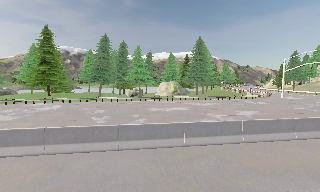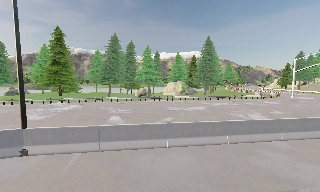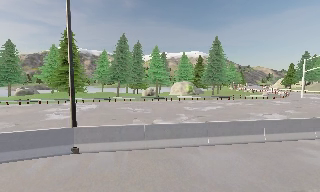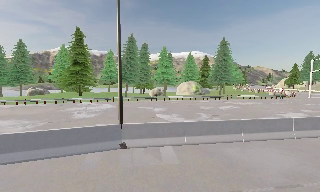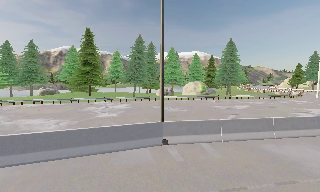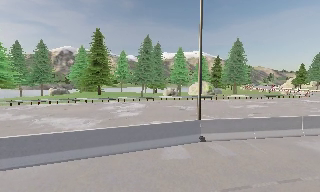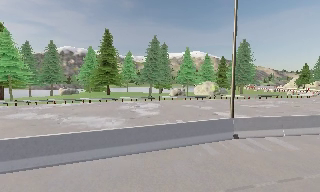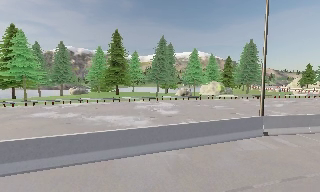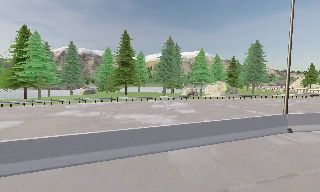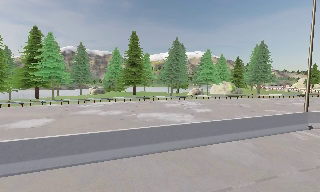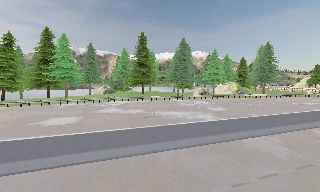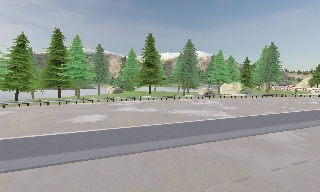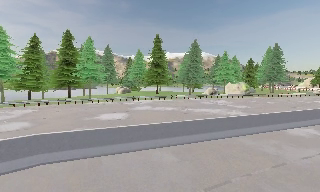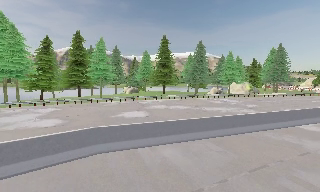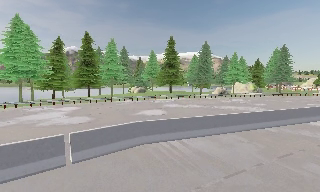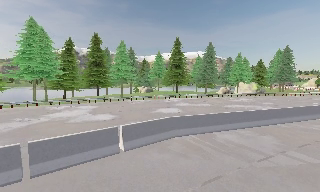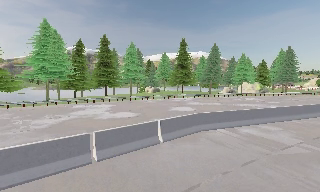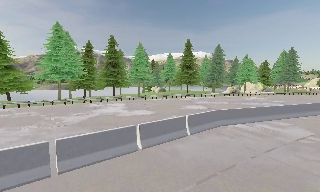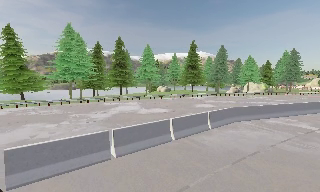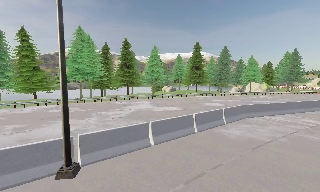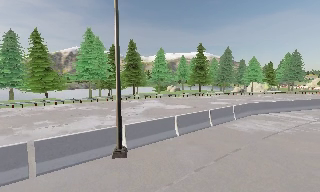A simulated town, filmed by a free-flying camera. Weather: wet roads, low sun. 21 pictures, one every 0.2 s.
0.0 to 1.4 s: The camera travels to its left, about 15 m, so close, fixed things drift to the right.
1.4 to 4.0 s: The camera travels to its left and backward, about 30 m, so close, fixed things drift to the right.
The film runs backward here.
